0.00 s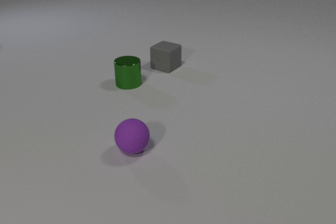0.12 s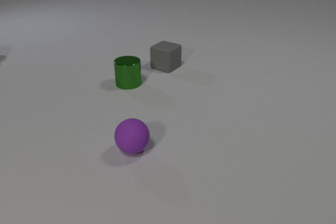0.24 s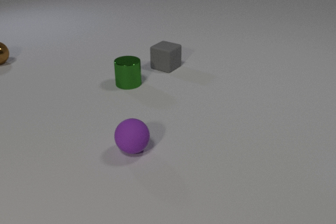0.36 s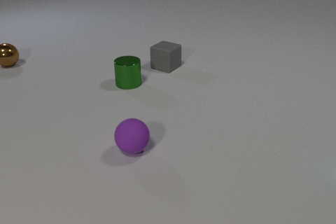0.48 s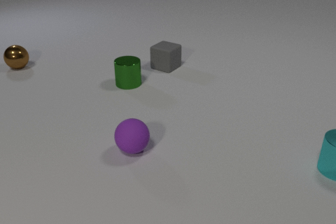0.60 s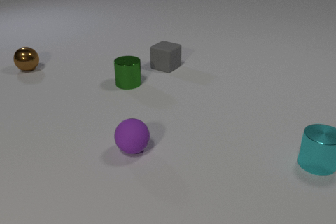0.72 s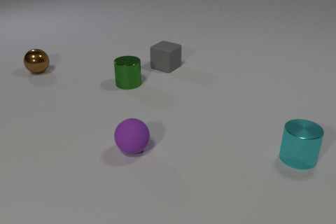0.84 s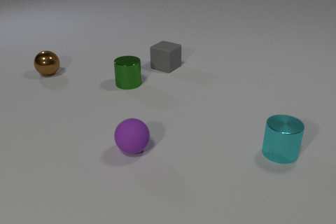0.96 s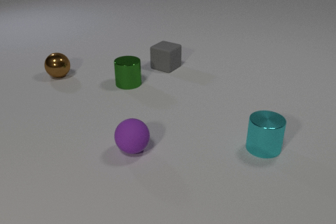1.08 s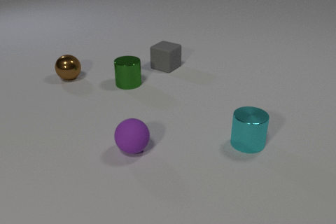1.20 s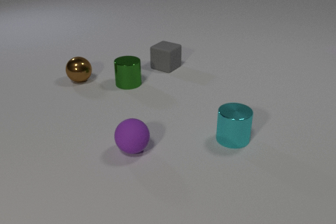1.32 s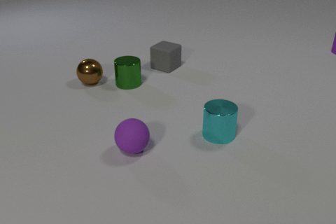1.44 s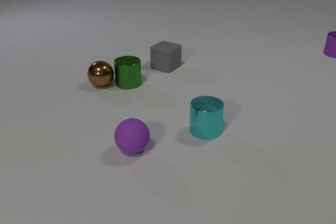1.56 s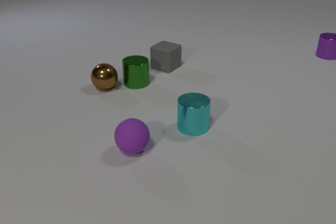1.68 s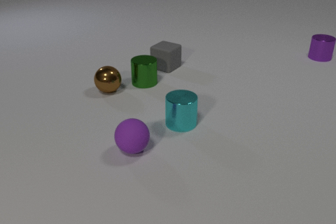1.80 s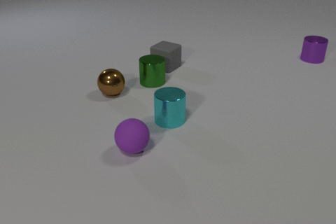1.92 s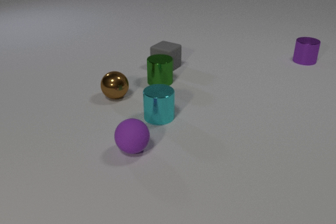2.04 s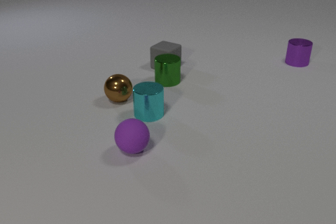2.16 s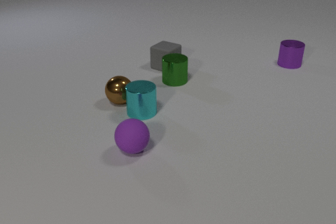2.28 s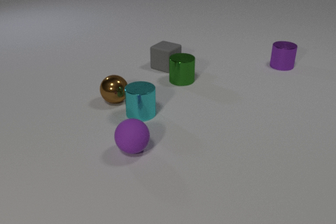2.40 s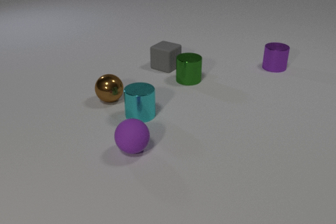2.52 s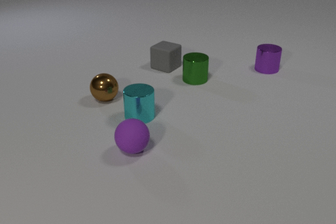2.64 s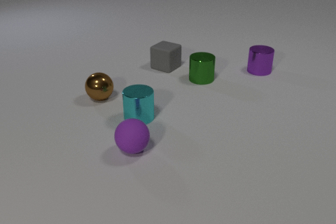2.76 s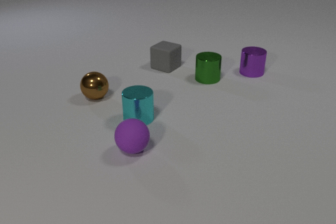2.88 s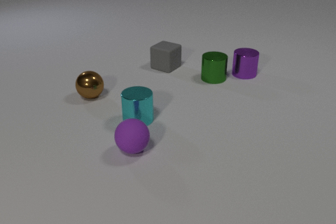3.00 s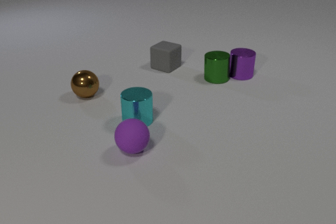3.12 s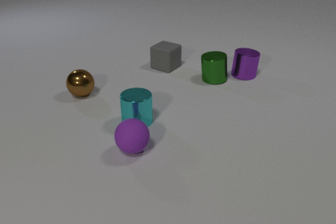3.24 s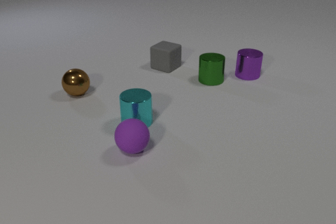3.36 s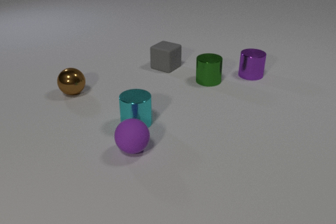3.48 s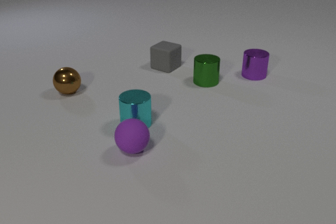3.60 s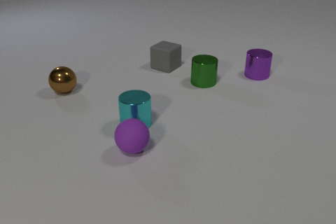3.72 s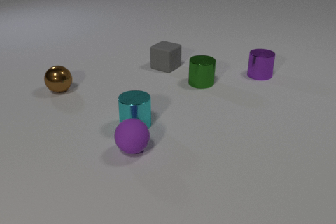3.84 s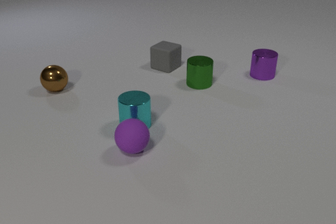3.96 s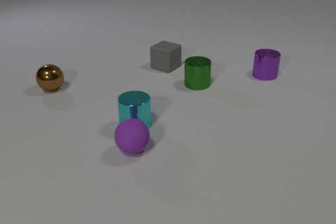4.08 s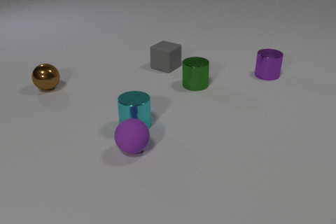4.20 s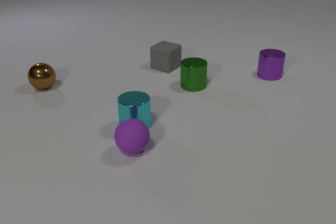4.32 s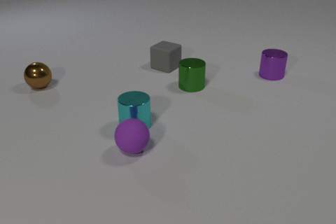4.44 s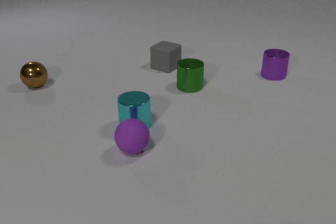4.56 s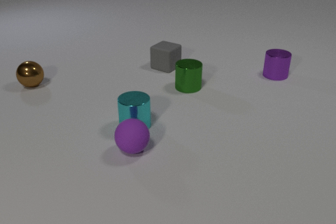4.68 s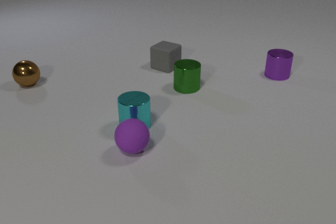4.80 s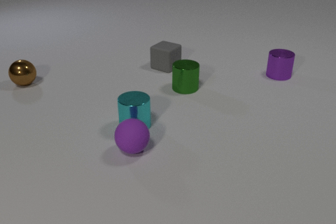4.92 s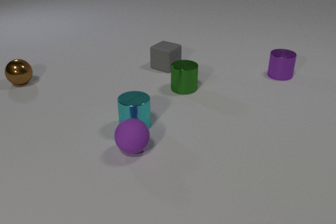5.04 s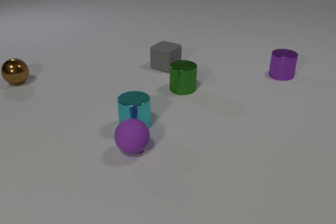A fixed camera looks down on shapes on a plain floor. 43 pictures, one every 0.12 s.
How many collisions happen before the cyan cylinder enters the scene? 0.
What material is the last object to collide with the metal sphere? metal.
What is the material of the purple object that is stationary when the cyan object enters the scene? rubber.
0.00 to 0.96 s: The brown metal sphere comes in at the left edge, rolls to the right and toward the camera. The cyan metal cylinder comes in at the right edge, slides to the left.
0.96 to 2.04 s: The brown metal sphere rolls toward the camera and to the right. The green metal cylinder slides to the right. The cyan metal cylinder slides to the left and away from the camera. The purple metal cylinder comes in at the right edge, slides toward the camera and to the left. The brown metal sphere and the green metal cylinder collide.
2.04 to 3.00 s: The brown metal sphere rolls to the left and away from the camera. The green metal cylinder slides to the right. The cyan metal cylinder slides toward the camera and to the left. The purple metal cylinder slides to the left and toward the camera. The brown metal sphere and the cyan metal cylinder collide. The green metal cylinder and the purple metal cylinder collide.
3.00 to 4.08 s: The brown metal sphere rolls to the left and away from the camera. The green metal cylinder slides to the left and toward the camera. The cyan metal cylinder slides toward the camera. The purple metal cylinder slides to the right.
4.08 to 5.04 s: The brown metal sphere rolls to the left and away from the camera. The green metal cylinder slides to the left and toward the camera. The purple metal cylinder slides to the right.
